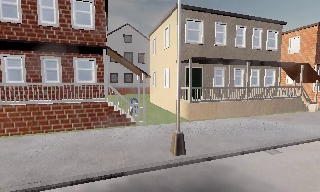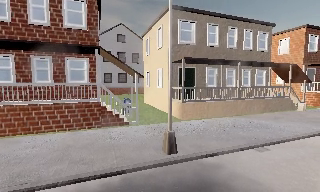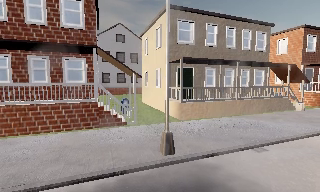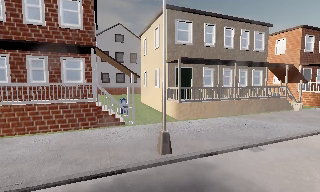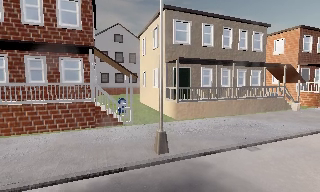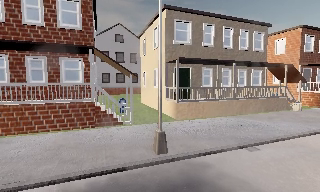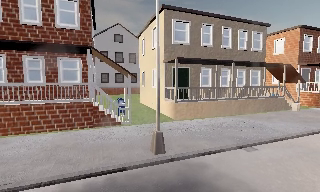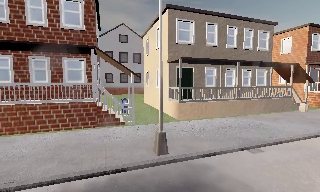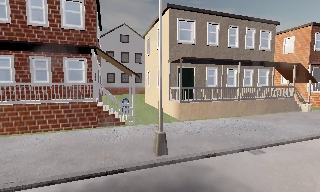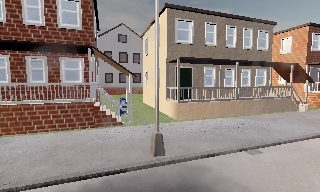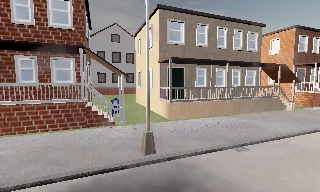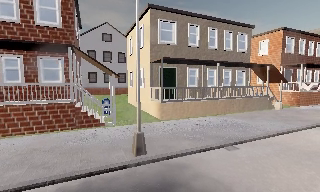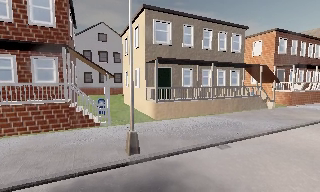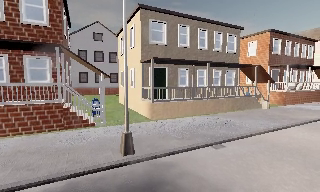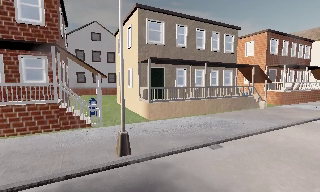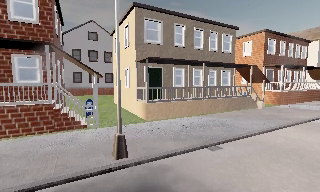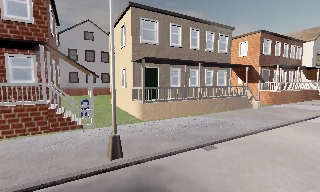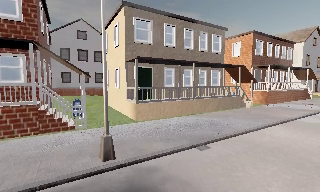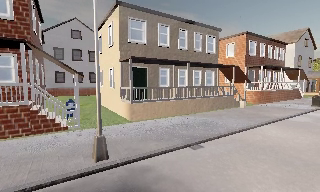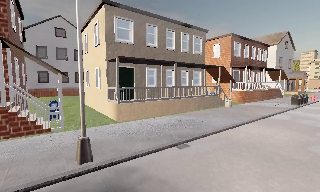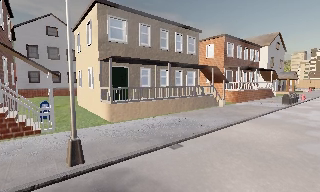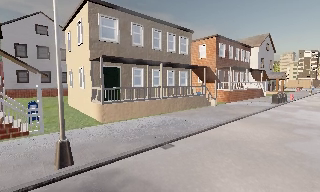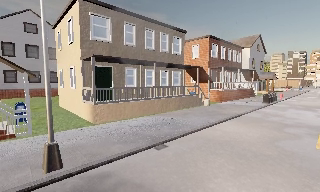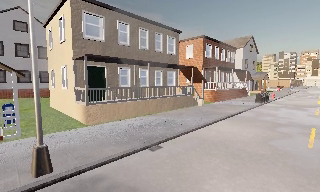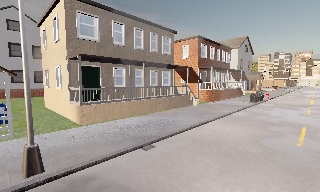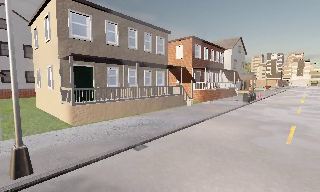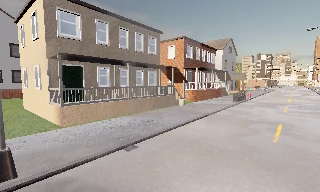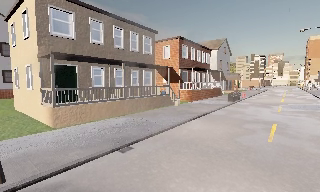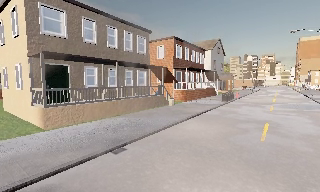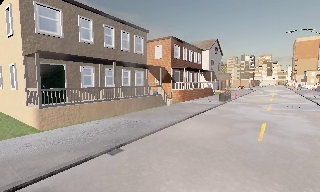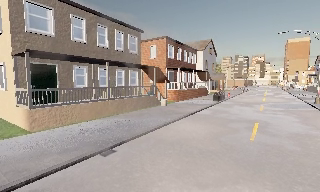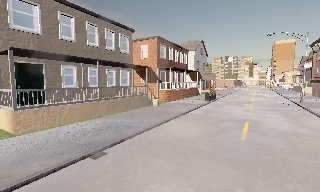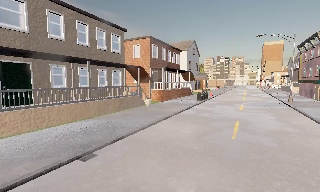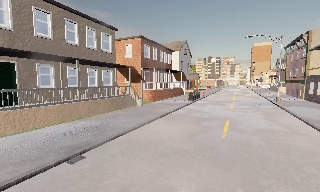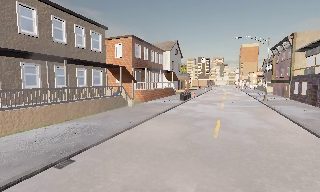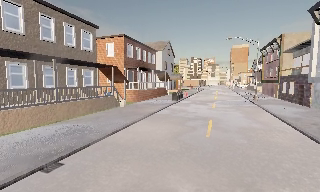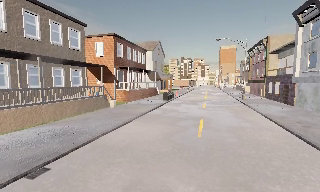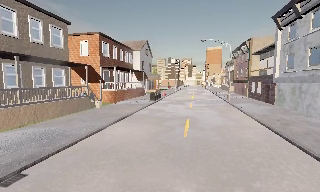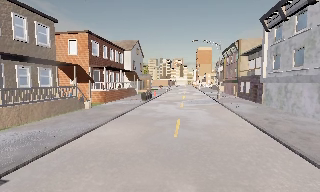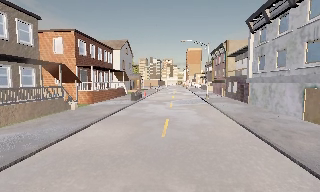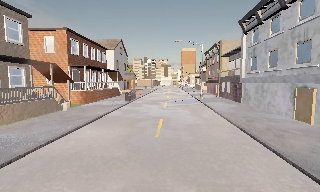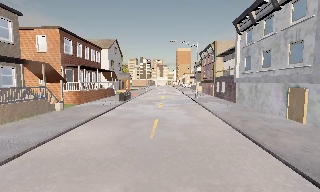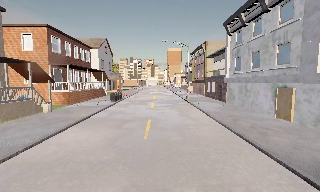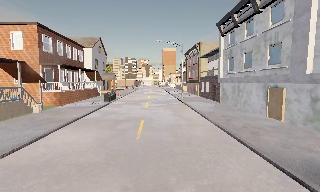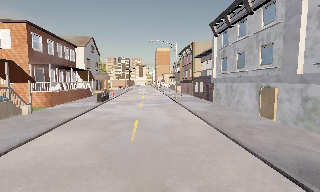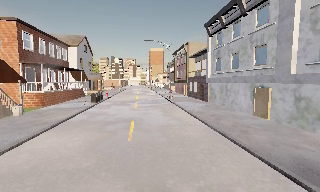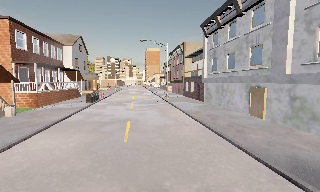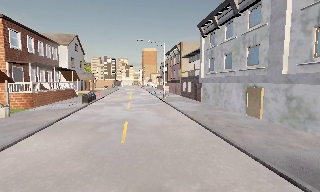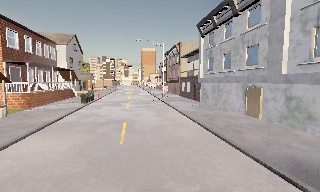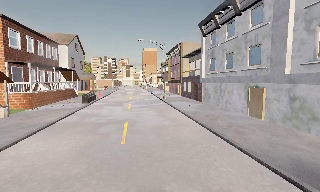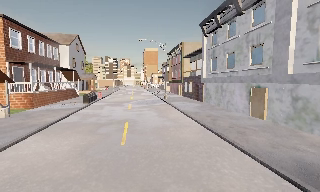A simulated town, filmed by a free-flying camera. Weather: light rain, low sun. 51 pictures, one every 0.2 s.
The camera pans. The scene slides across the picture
to the left.
The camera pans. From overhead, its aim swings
clockwise.
0.0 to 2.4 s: The camera travels to its right, about 1 m, so close, fixed things drift to the left.
2.4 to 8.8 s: The scene slides to the left, as the camera pans about 70 degrees to its right. It travels forward and to its right, about 2 m.
8.8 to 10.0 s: The camera shifts only a little, or ends up much as it began.
The film runs forward here.
